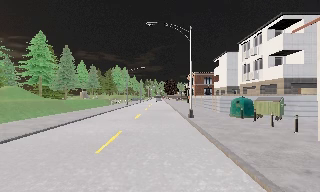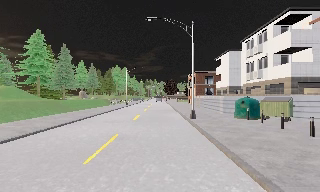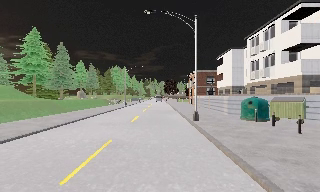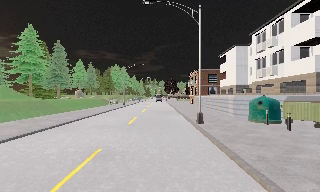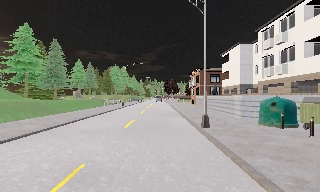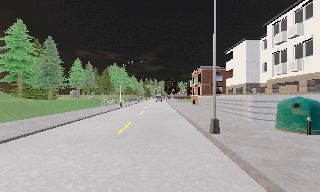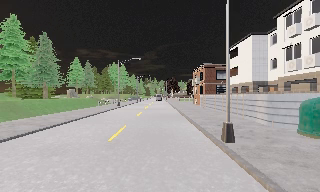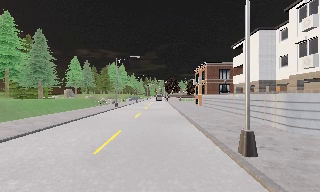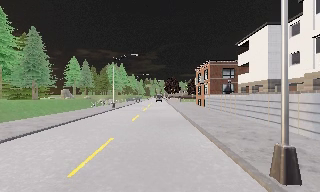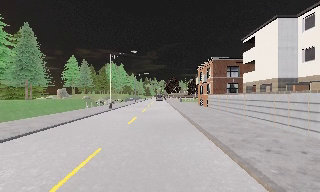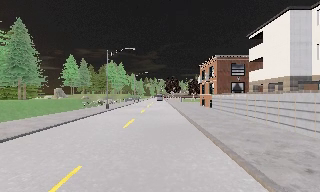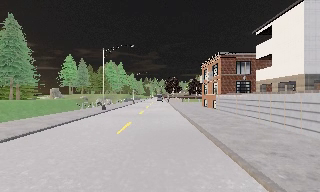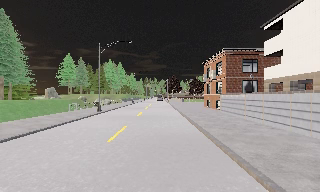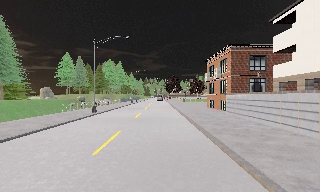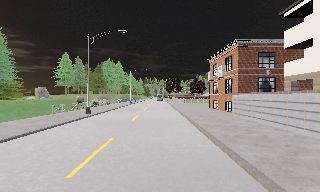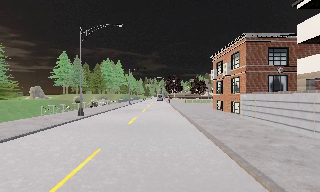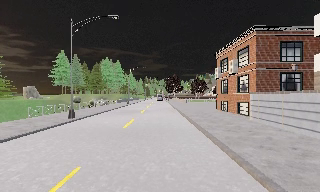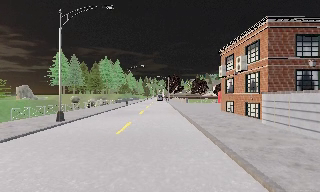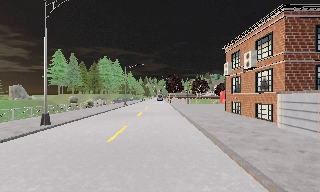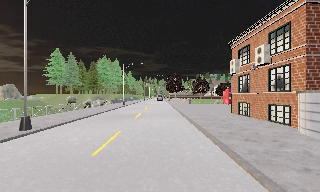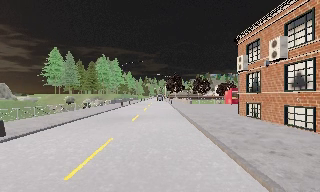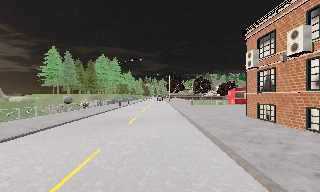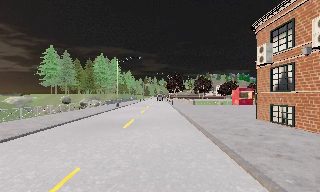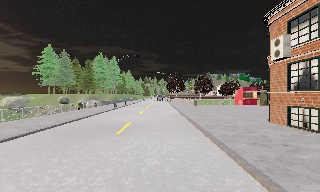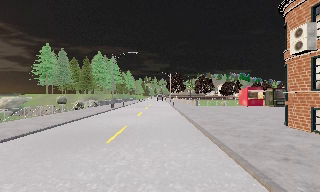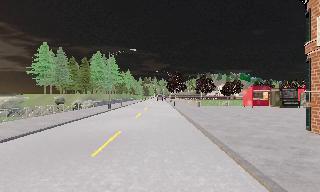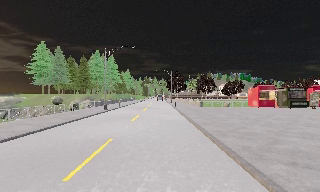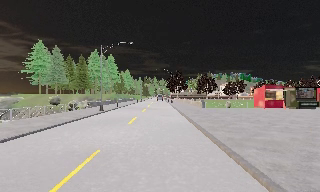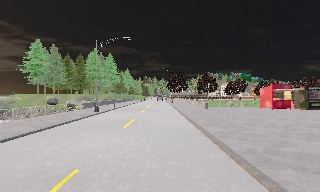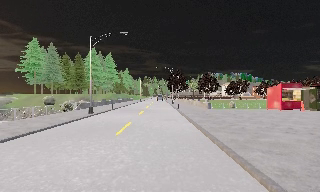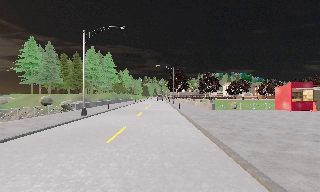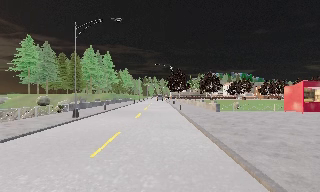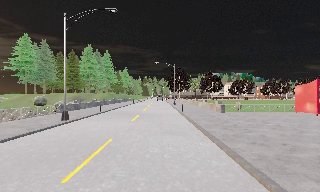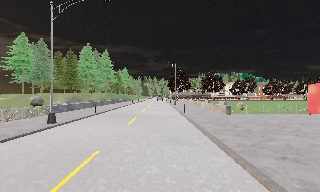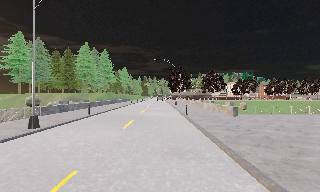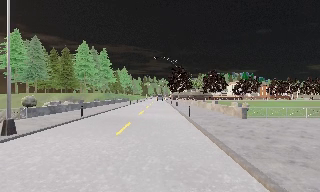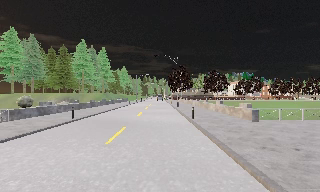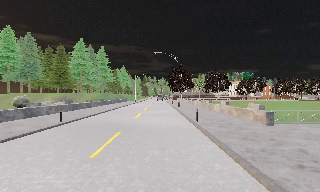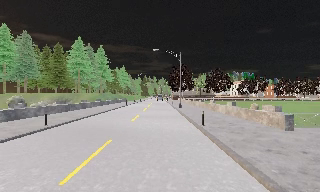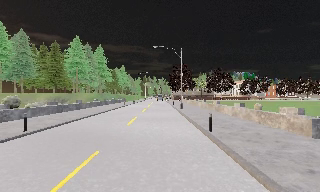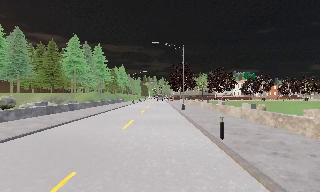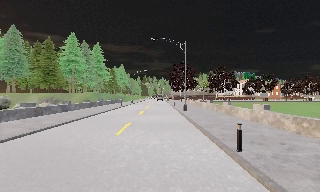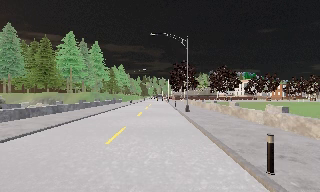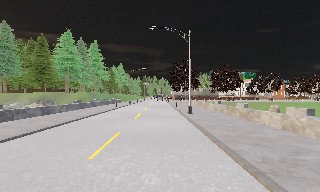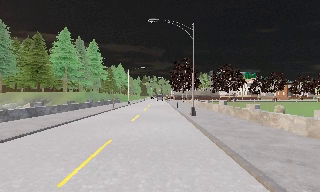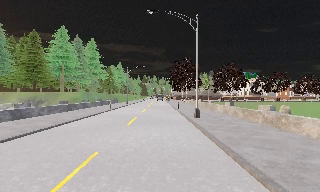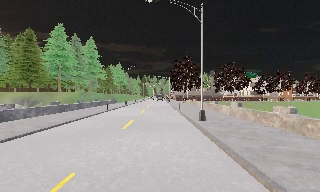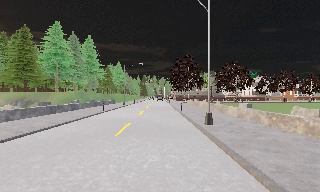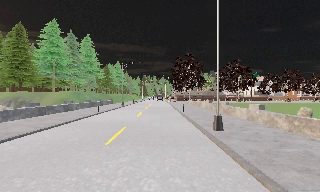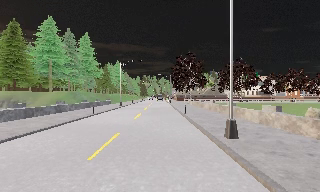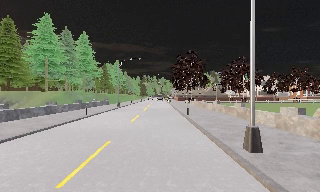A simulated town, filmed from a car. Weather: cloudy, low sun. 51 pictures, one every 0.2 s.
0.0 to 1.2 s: The camera travels forward, about 7 m, so what stands in front looms larger. It gains speed.
1.2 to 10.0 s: The camera travels forward, about 60 m, so what stands in front looms larger.
The film runs forward here.
